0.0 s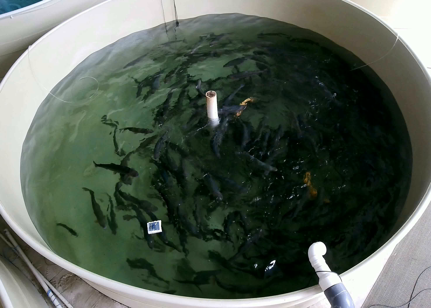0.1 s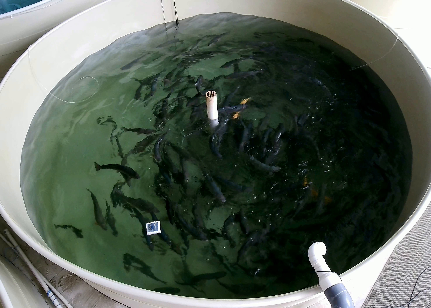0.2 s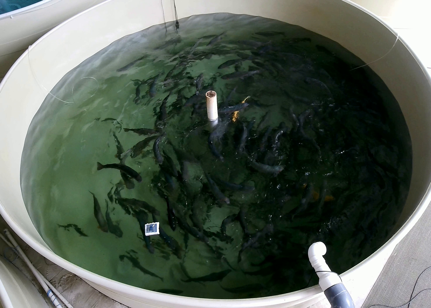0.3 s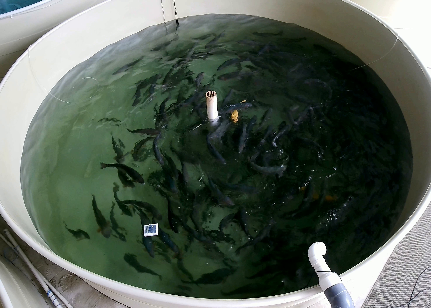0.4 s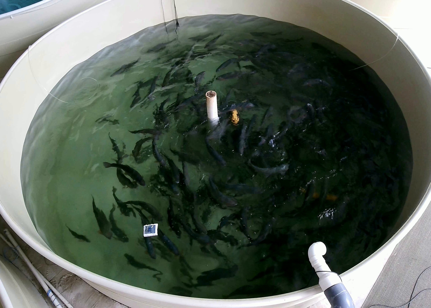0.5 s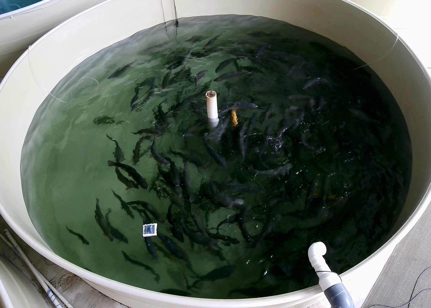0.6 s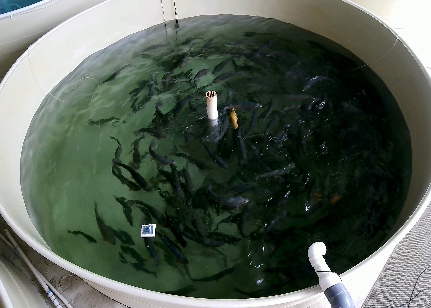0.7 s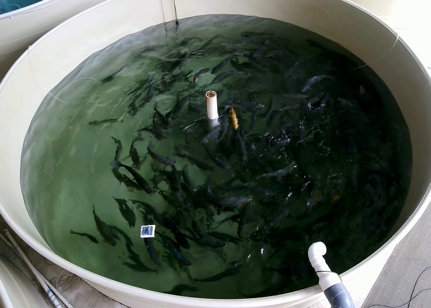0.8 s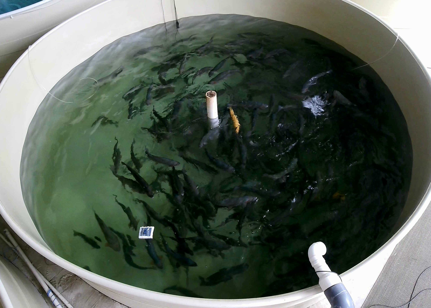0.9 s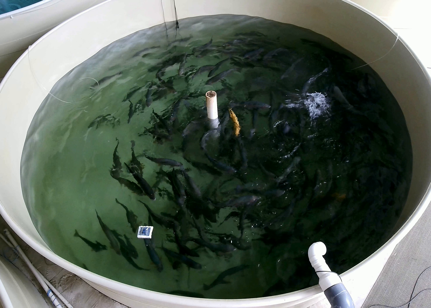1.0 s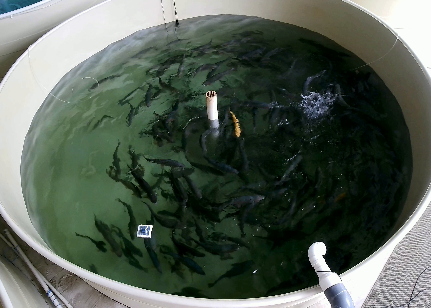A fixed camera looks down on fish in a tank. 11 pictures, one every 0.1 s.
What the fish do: Weak feeding.
